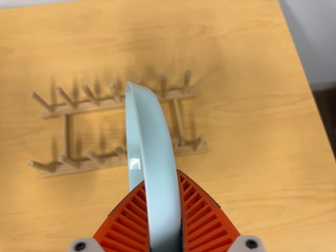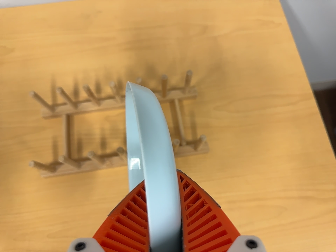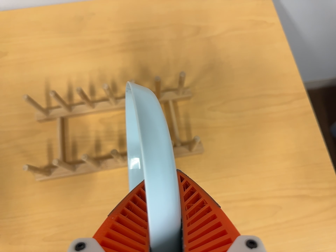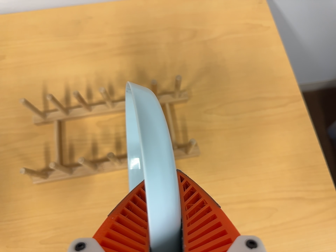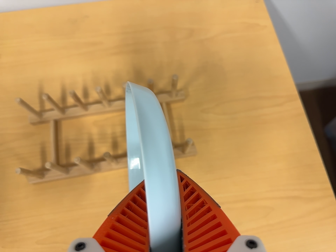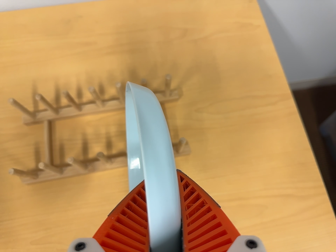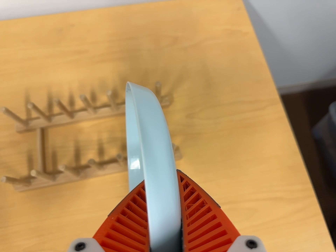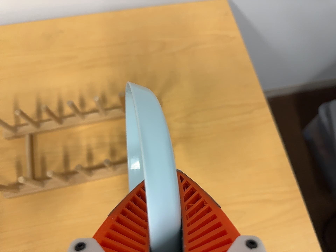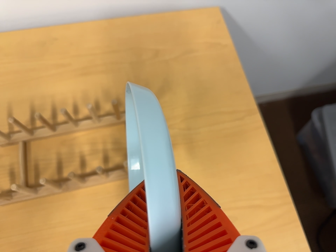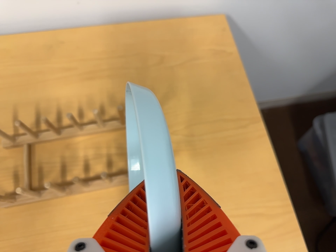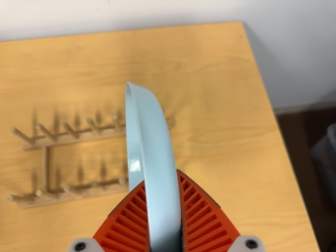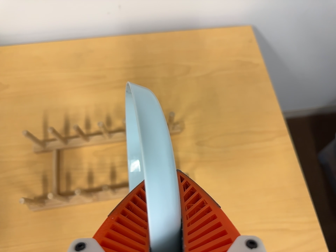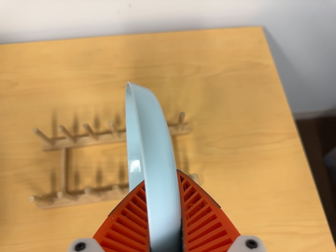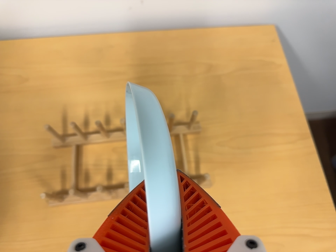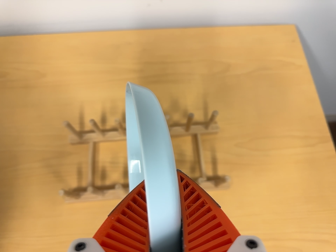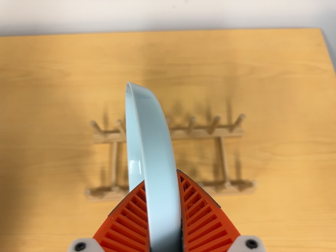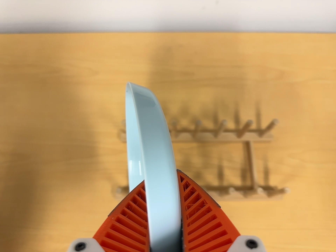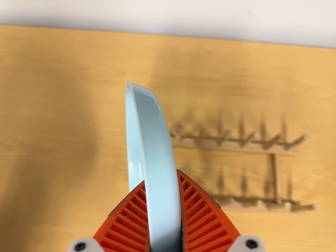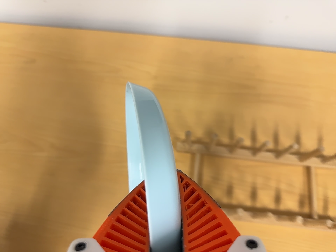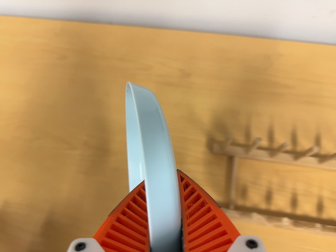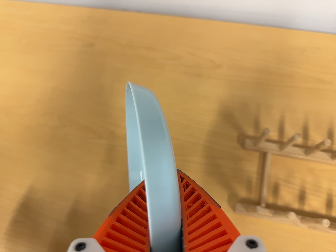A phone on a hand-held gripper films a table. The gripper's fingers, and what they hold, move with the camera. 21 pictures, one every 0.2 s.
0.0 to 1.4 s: The camera shifts only a little, or ends up much as it began.
1.4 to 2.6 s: The camera travels to its left, about 5 cm, so close, fixed things drift to the right.
2.6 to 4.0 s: The camera pans to its left by about 15 degrees. It travels to its left, about 22 cm, so close, fixed things drift to the right. It rolls about its line of sight by about 15 degrees, and the scene rotates clockwise.
The film runs backward here.
